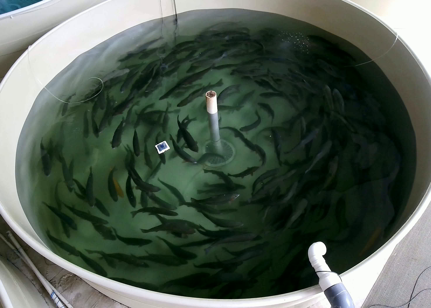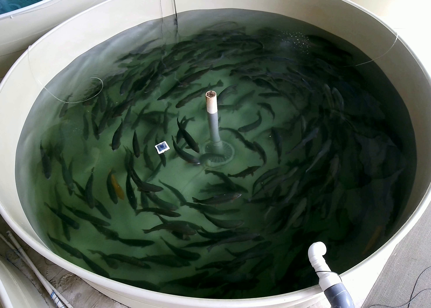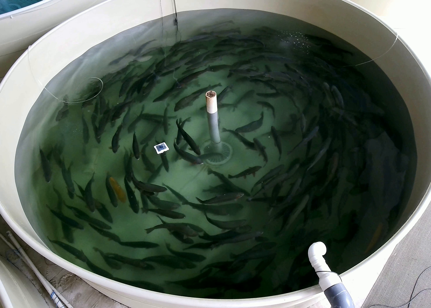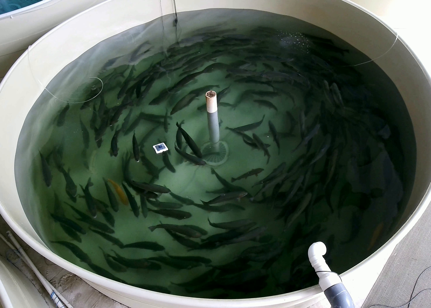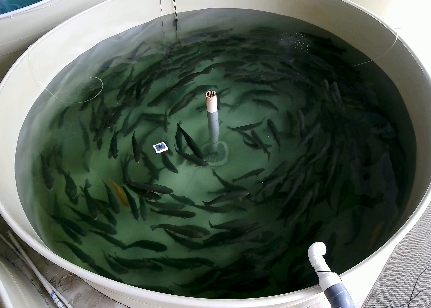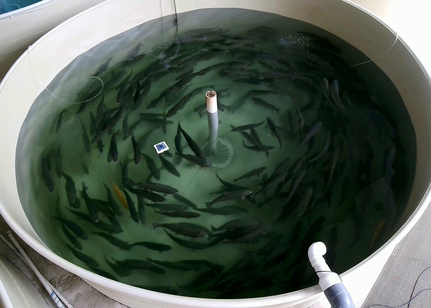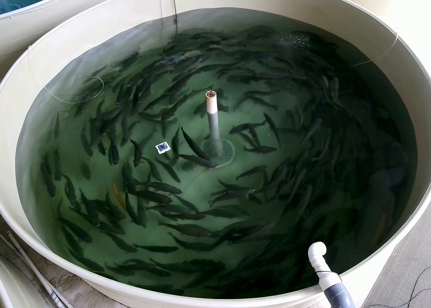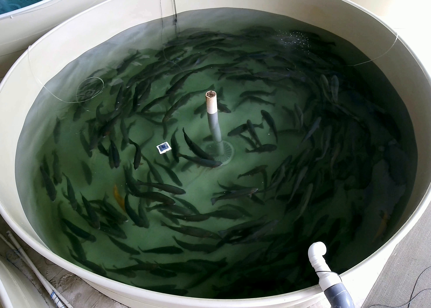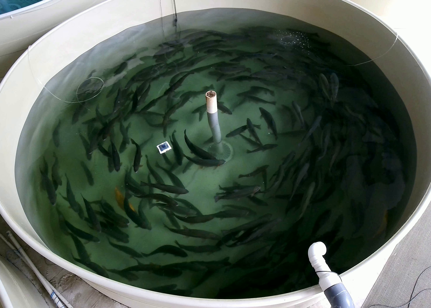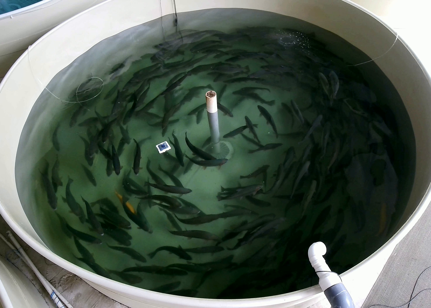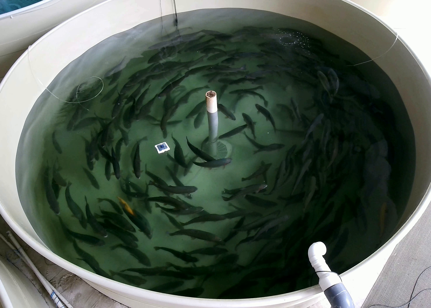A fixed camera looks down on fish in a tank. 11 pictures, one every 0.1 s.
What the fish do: Normal cruising.
